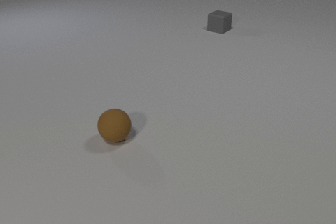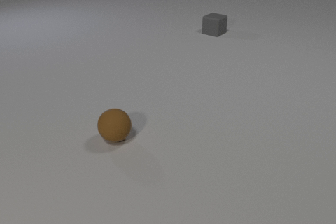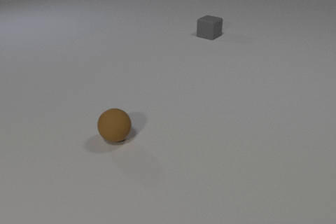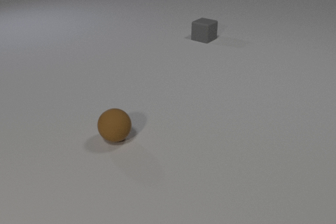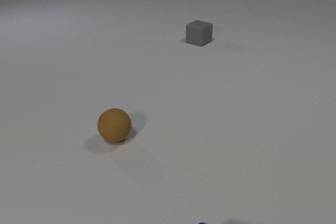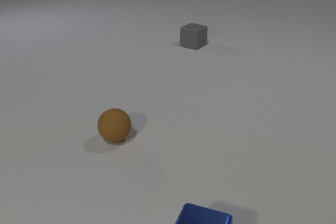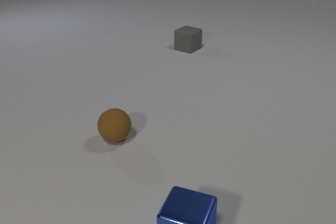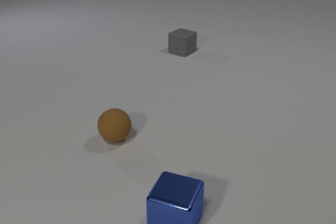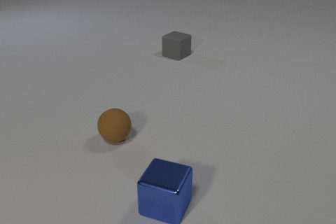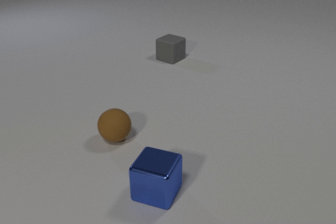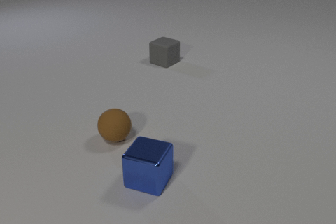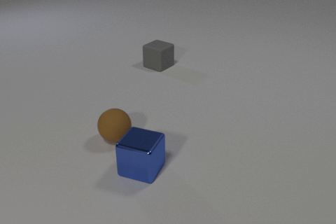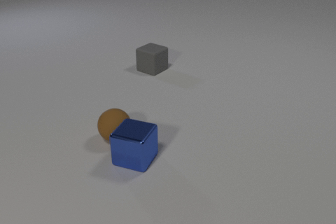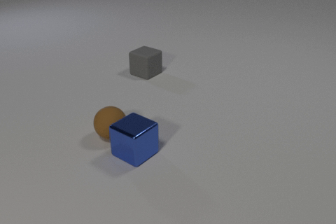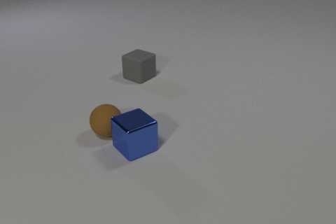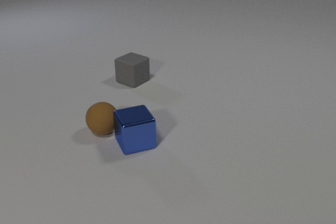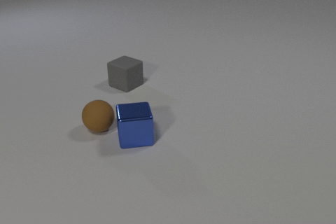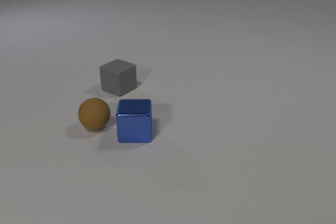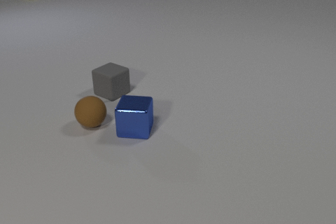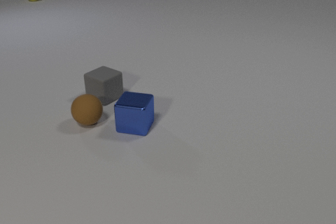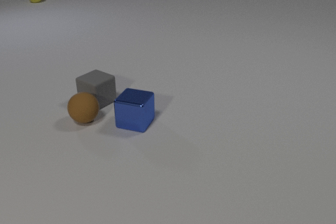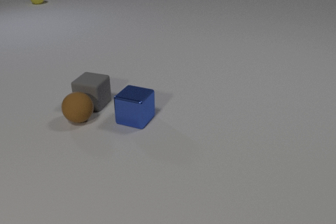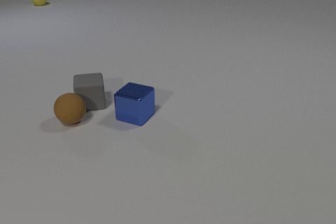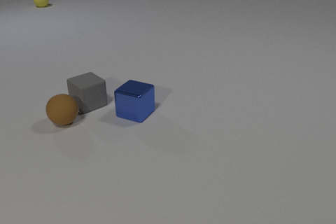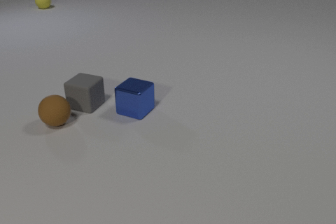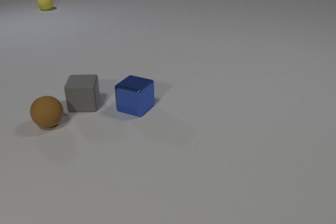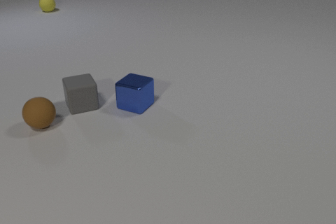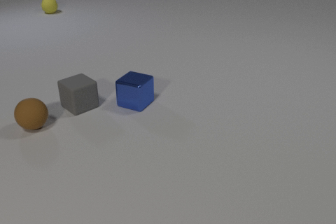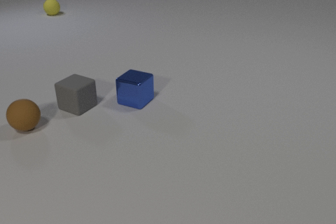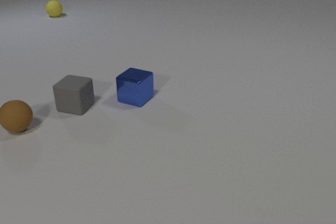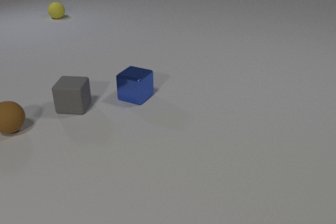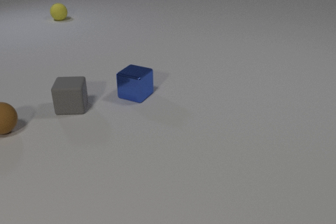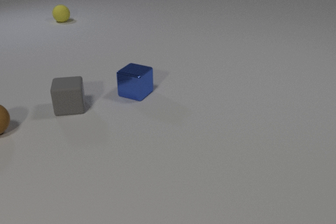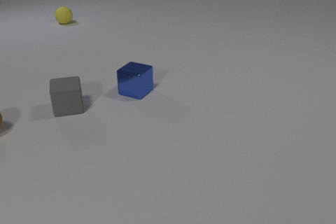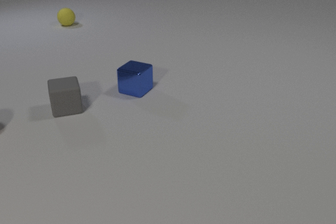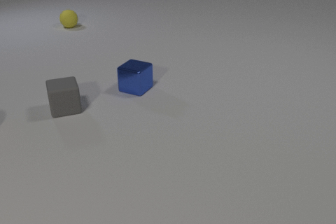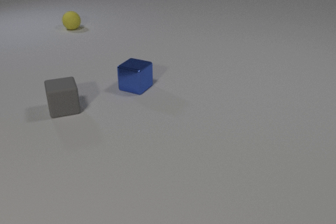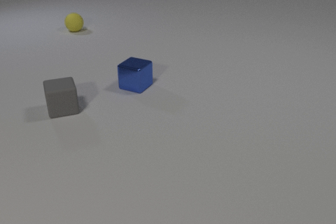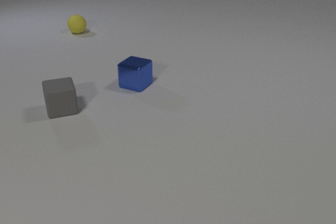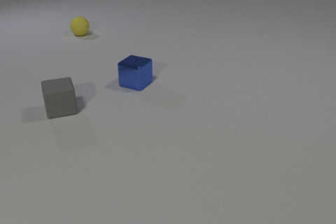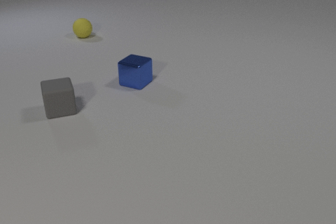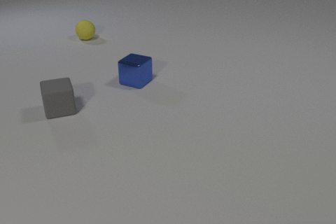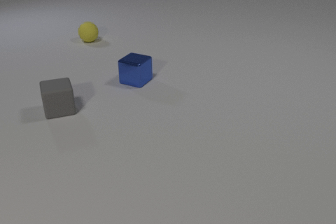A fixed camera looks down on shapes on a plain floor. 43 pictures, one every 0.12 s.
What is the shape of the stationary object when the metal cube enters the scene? sphere.
What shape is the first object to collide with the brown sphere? cube.
How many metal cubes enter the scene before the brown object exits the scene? 1.
0.00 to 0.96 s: The blue metal cube comes in at the bottom edge, slides away from the camera and to the left. The gray rubber cube slides toward the camera and to the left.
0.96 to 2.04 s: The blue metal cube slides away from the camera, spins clockwise seen from above by about 60 degrees, its near face sliding to the left. The brown rubber sphere rolls away from the camera and to the left. The gray rubber cube slides toward the camera and to the left. The blue metal cube and the brown rubber sphere collide.
2.04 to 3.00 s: The blue metal cube slides away from the camera, spins so that its near face slides to the left, clockwise seen from above. The brown rubber sphere rolls to the left. The yellow rubber sphere comes in at the top edge, rolls toward the camera. The gray rubber cube slides to the left and toward the camera, spins so that its near face slides to the right, counterclockwise seen from above. The brown rubber sphere and the gray rubber cube collide.
3.00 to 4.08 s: The blue metal cube slides away from the camera. The brown rubber sphere rolls to the left, leaves at the left edge. The yellow rubber sphere rolls toward the camera. The gray rubber cube slides to the left, spins so that its near face slides to the right, counterclockwise seen from above.
4.08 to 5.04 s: The blue metal cube slides away from the camera. The yellow rubber sphere rolls toward the camera. The gray rubber cube slides to the left.
